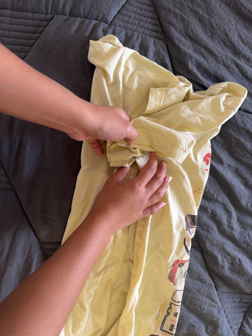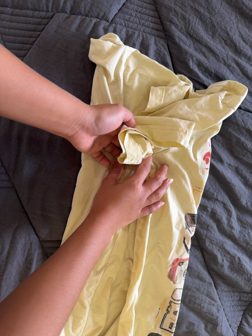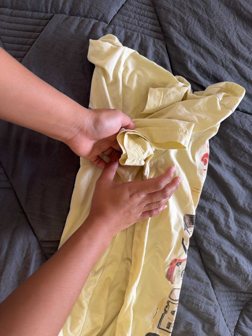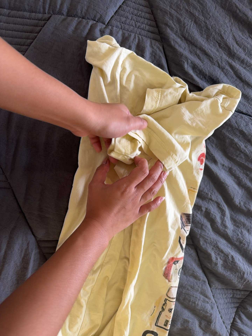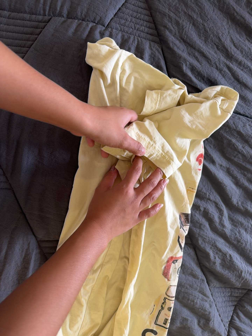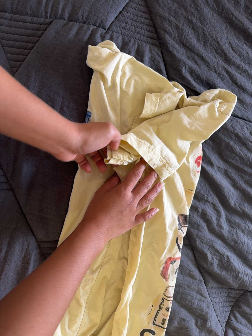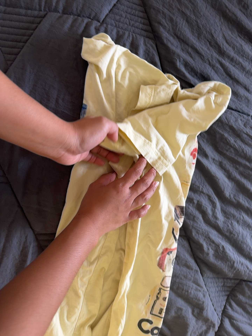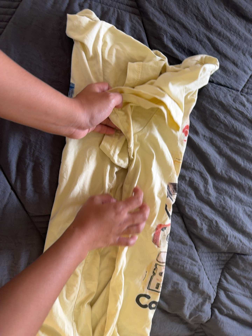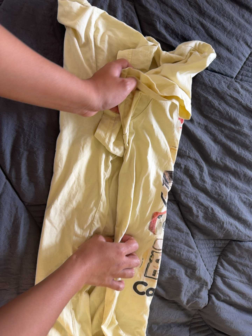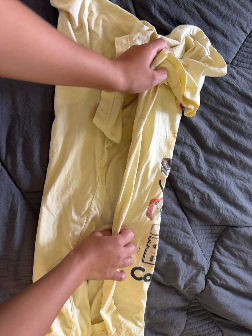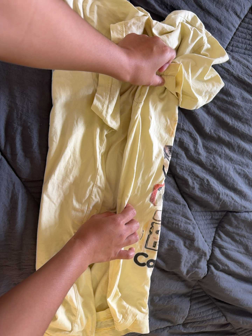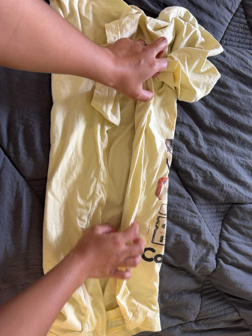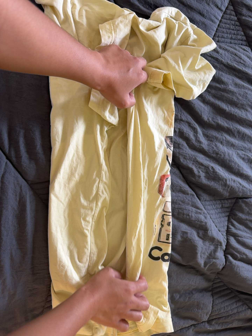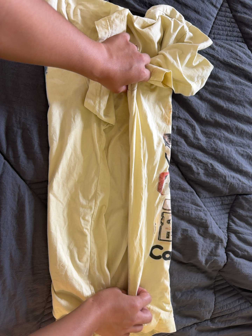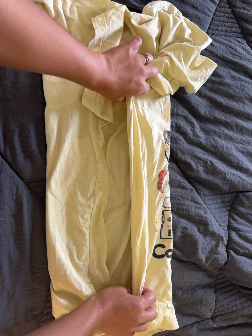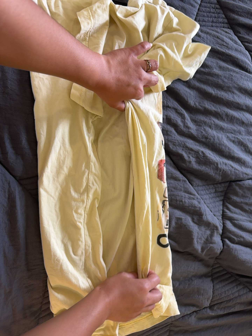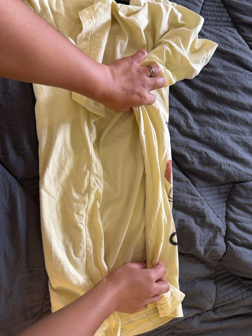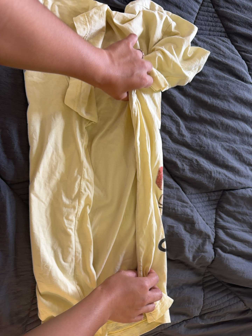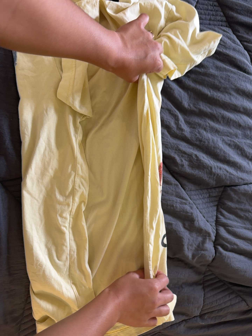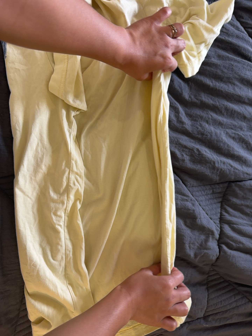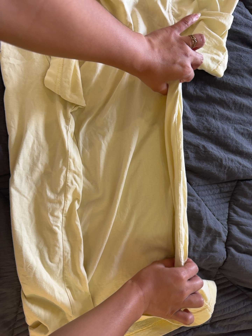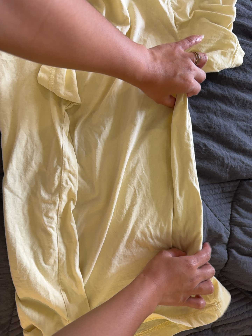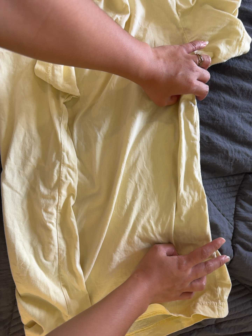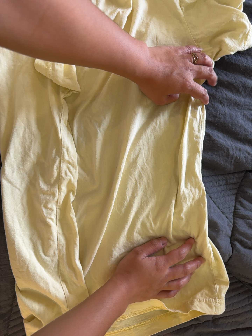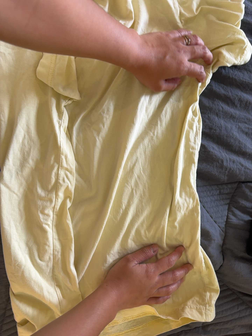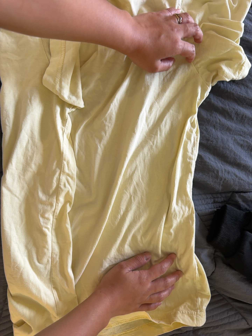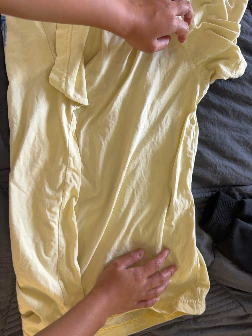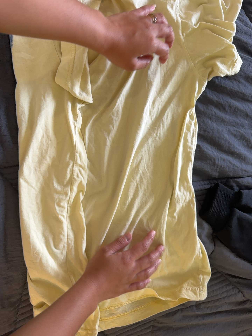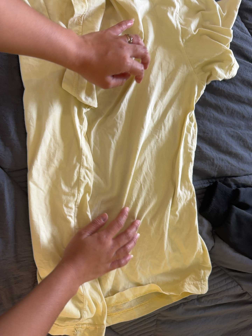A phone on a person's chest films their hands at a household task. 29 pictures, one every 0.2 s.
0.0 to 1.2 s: The camera shifts only a little, or ends up much as it began.
1.2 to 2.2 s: The camera travels toward the bottom of its view, about 9 cm, so close, fixed things drift upward. It rolls about its line of sight by about 10 degrees, and the scene rotates counterclockwise.
2.2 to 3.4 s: The camera shifts only a little, or ends up much as it began.
3.4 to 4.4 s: The camera travels forward and to its right, about 10 cm, so what stands in front looms larger.
4.4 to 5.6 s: The camera travels backward and to its left, about 10 cm, so what stands in front gets smaller.
The film runs backward here.
